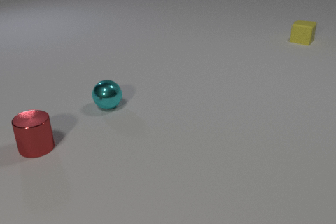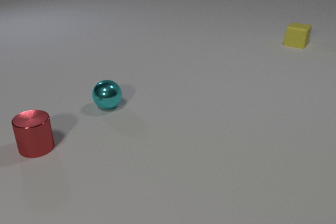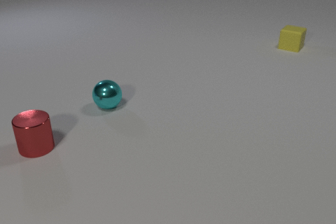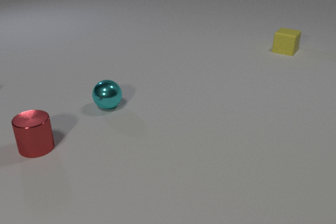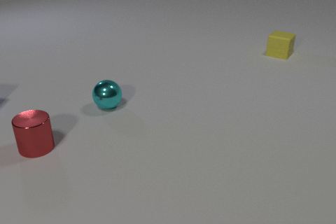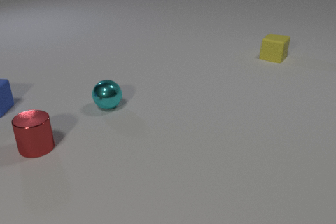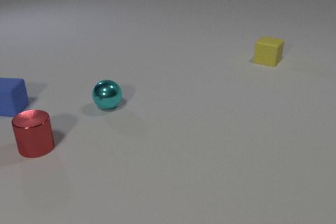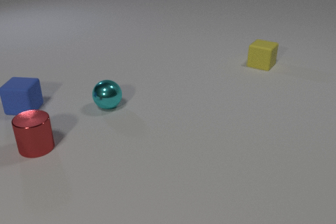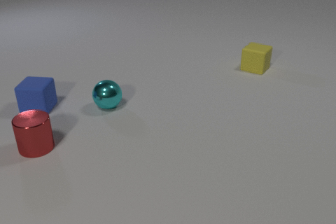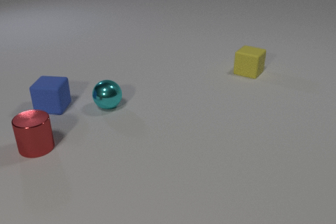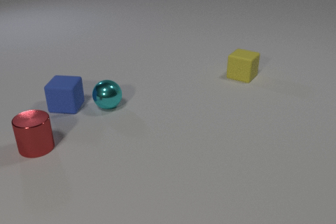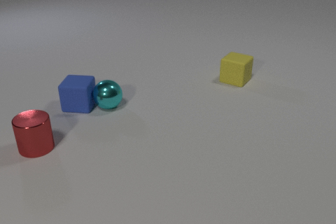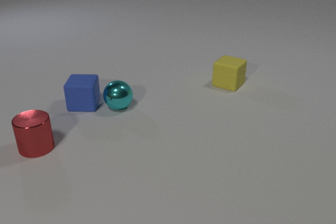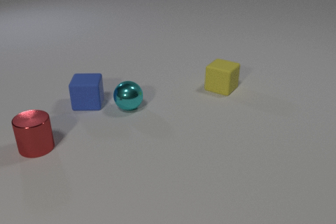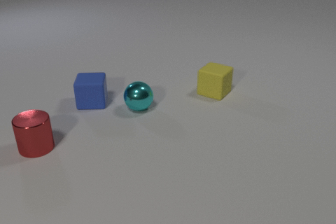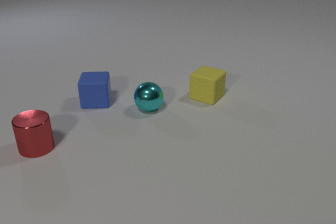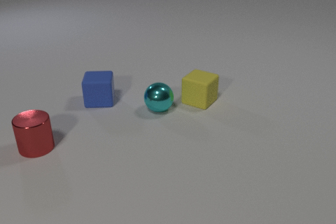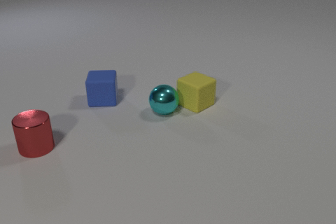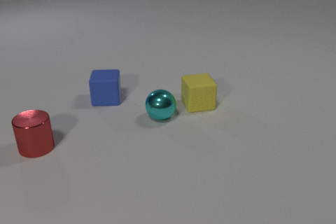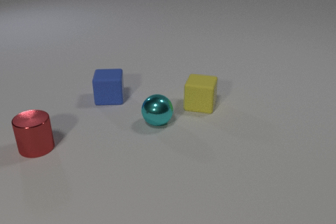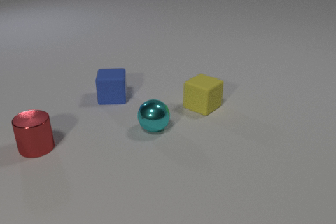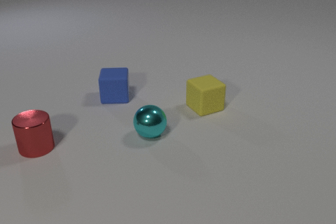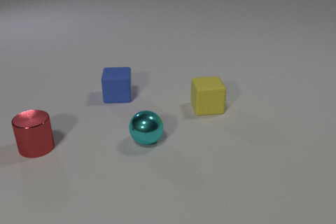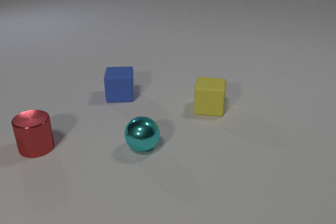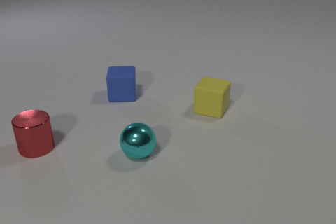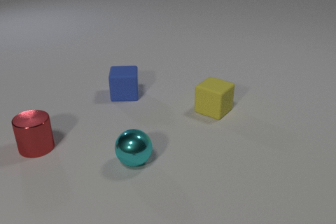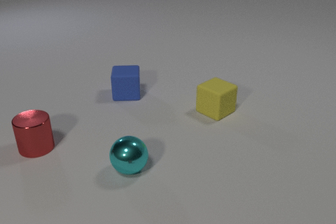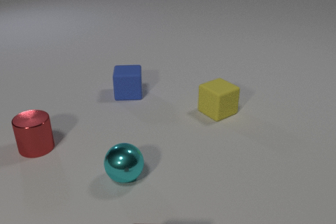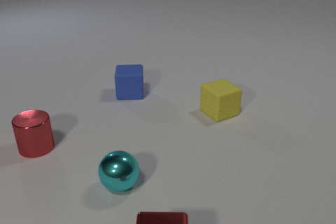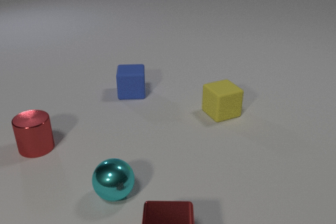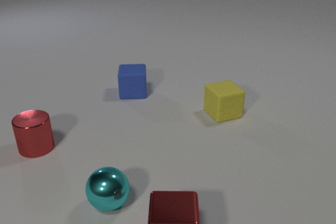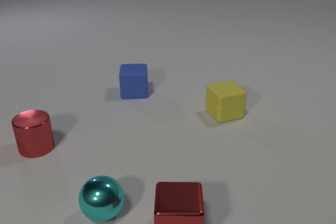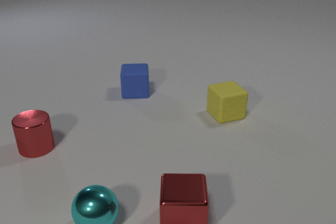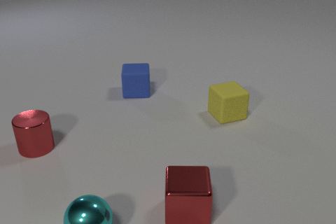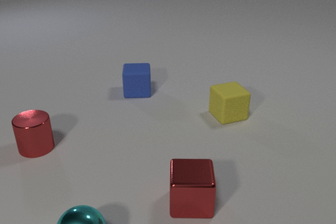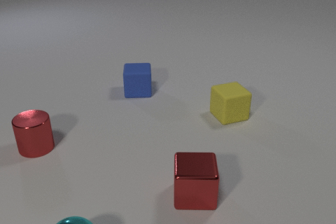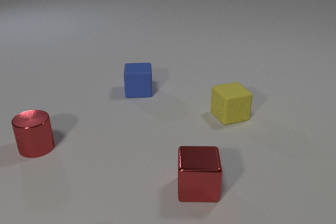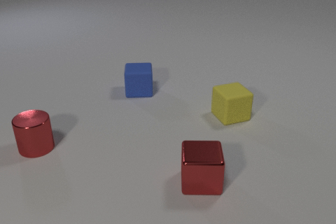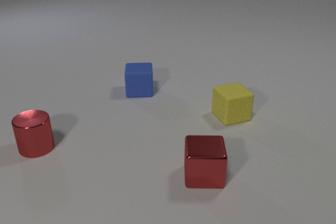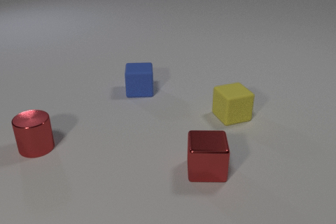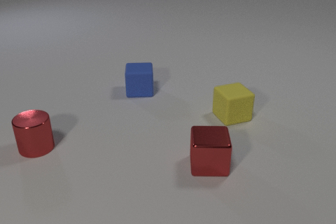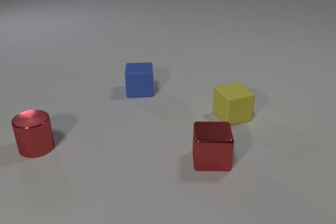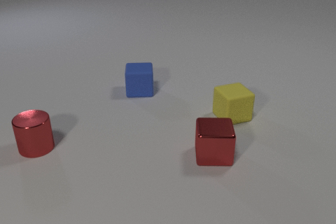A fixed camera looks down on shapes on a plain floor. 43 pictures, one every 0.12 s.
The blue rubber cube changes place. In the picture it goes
to the right.
The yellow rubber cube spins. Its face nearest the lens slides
to the left.
0.00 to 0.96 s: The blue rubber cube comes in at the left edge, slides to the right. The yellow rubber cube slides toward the camera and to the left.
0.96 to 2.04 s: The blue rubber cube slides to the right. The cyan metal sphere rolls to the right. The yellow rubber cube slides toward the camera and to the left. The blue rubber cube and the cyan metal sphere collide. The cyan metal sphere and the yellow rubber cube collide.
2.04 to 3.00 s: The blue rubber cube slides to the right. The cyan metal sphere rolls toward the camera. The yellow rubber cube slides to the right and toward the camera, spins clockwise seen from above by about 165 degrees, its near face sliding to the left.
3.00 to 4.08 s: The blue rubber cube slides to the right and away from the camera. The cyan metal sphere rolls toward the camera and to the left. The yellow rubber cube slides to the right and toward the camera, spins clockwise seen from above by about 30 degrees, its near face sliding to the left. The red metal cube comes in at the bottom edge, slides away from the camera.
4.08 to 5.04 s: The cyan metal sphere rolls toward the camera and to the left, leaves at the bottom edge. The red metal cube slides away from the camera.
How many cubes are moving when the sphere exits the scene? 3.
Are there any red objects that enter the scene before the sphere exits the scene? yes.
What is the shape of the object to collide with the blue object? sphere.
